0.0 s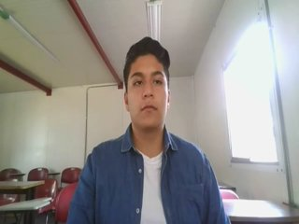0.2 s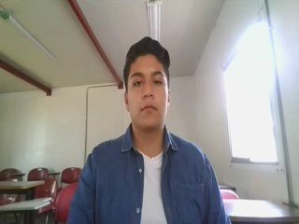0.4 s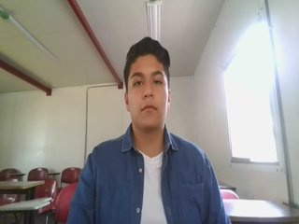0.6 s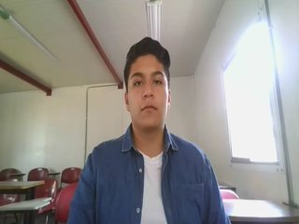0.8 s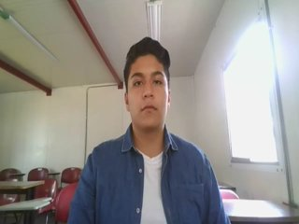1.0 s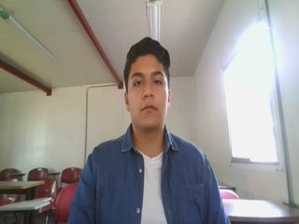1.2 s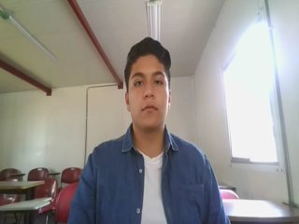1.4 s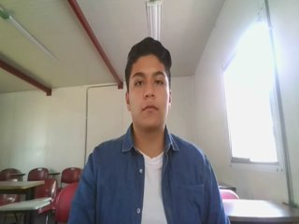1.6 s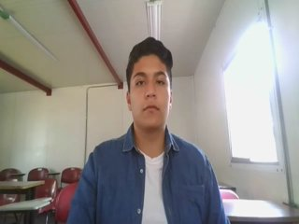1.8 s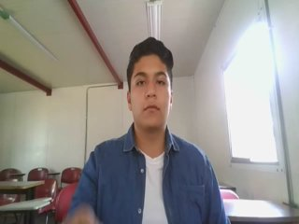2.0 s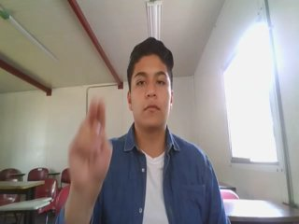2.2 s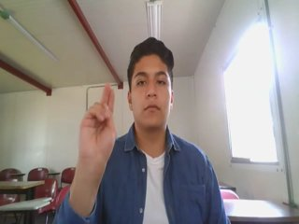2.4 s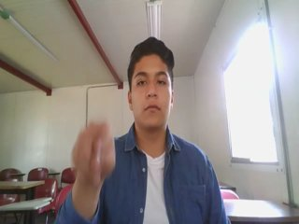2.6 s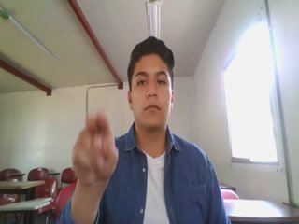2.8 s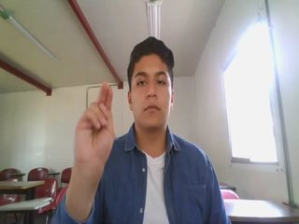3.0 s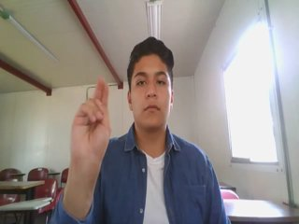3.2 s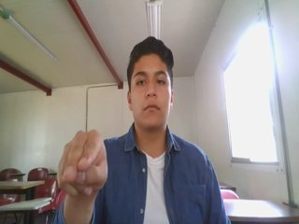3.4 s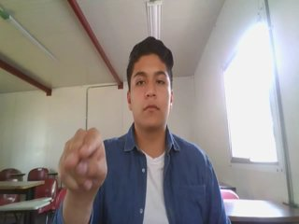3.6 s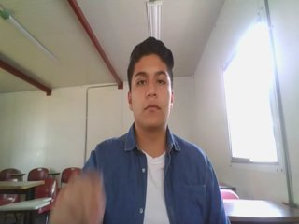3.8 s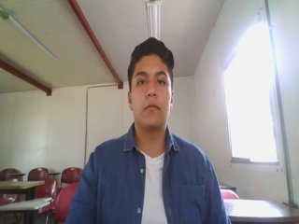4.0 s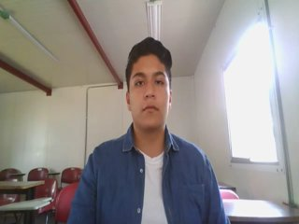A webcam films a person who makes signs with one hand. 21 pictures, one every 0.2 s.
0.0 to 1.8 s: Non-gesture.
1.9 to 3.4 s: Click with two fingers.
3.5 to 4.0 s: Non-gesture.
